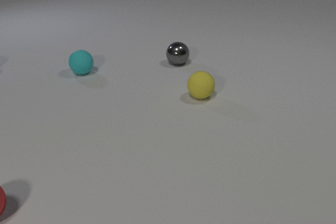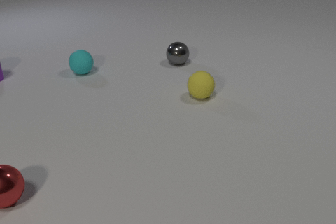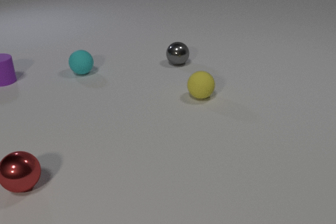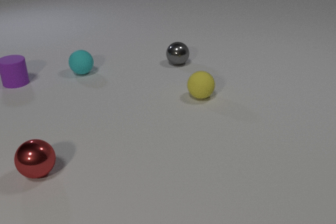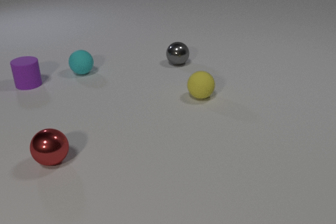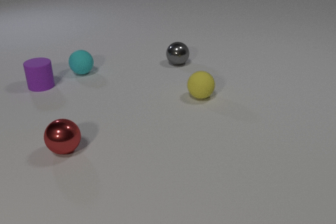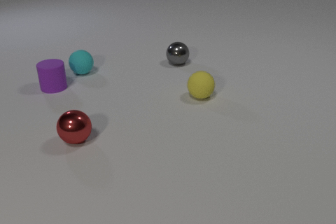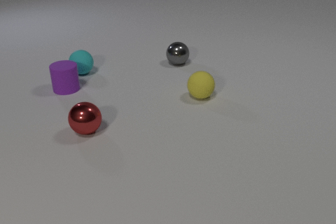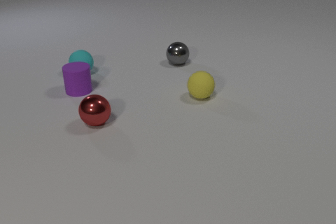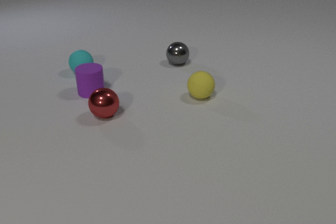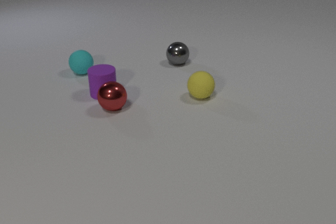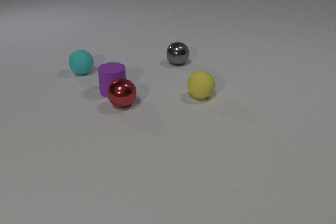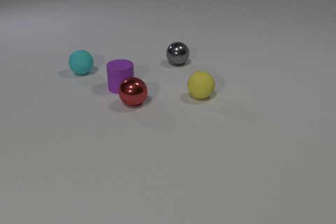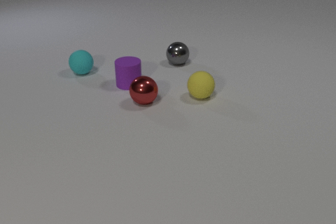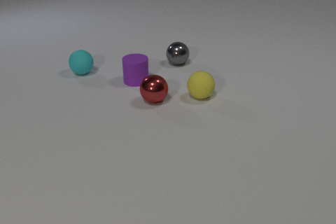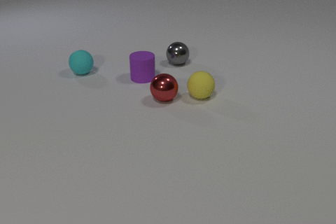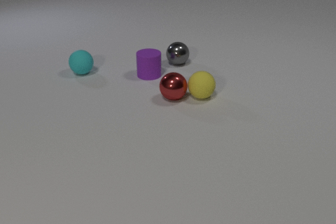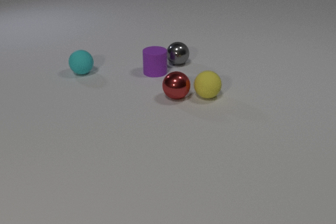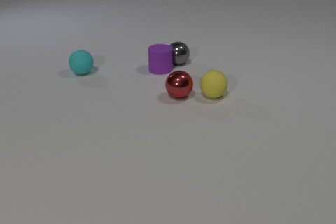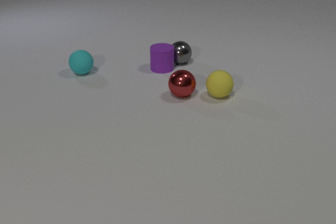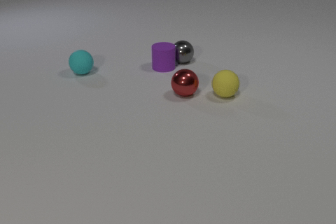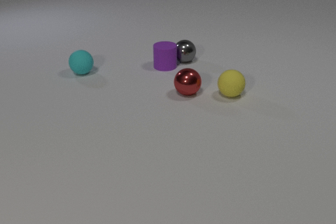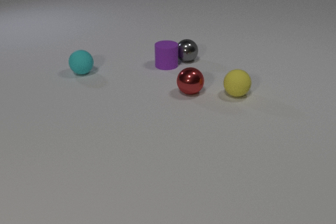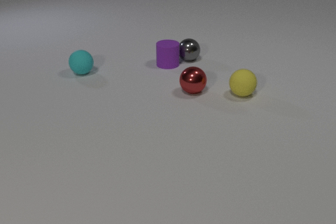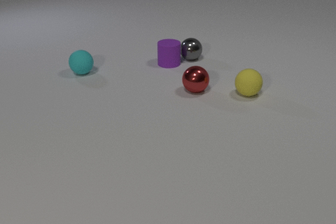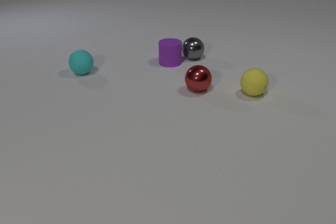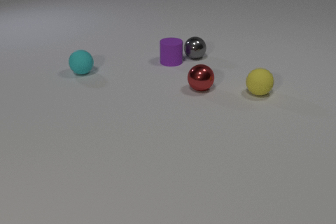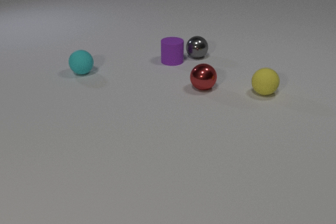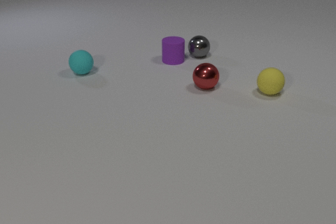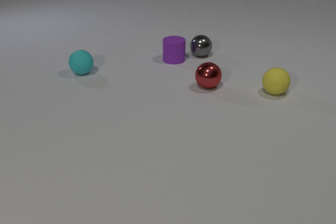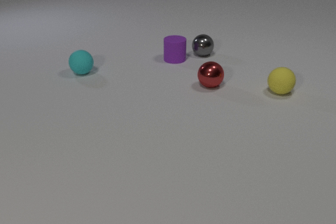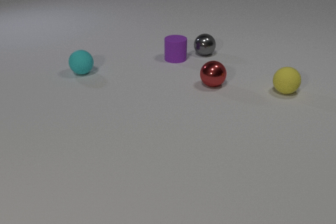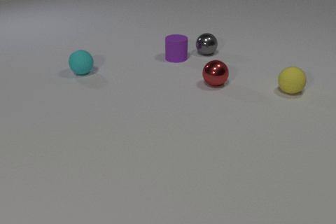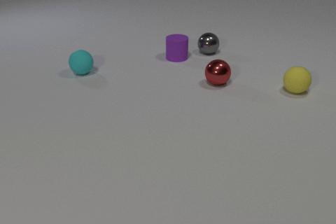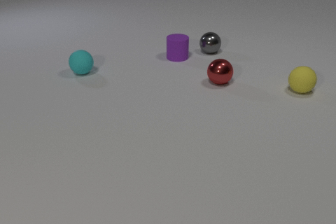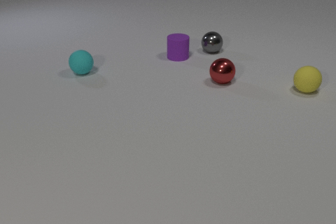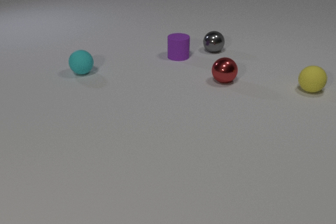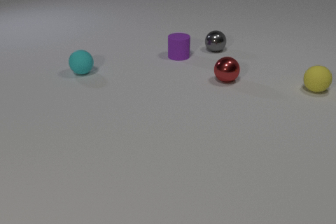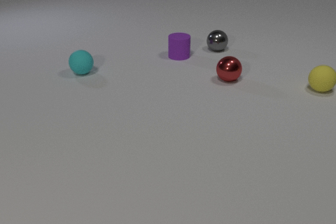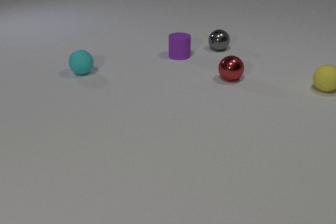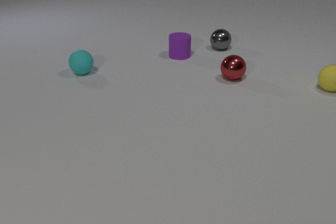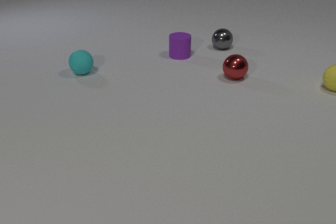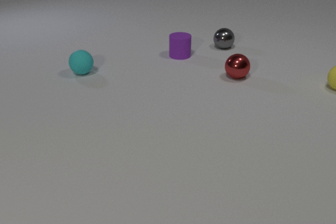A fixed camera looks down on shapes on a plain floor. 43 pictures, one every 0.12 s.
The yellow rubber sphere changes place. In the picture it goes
to the right.
The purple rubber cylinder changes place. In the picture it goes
to the right.
0.00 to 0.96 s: The purple rubber cylinder comes in at the left edge, slides to the right and toward the camera. The red metal sphere rolls away from the camera and to the right.
0.96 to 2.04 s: The purple rubber cylinder slides to the right and away from the camera. The red metal sphere rolls to the right and away from the camera. The yellow rubber sphere rolls to the right. The purple rubber cylinder and the red metal sphere collide. The red metal sphere and the yellow rubber sphere collide.
2.04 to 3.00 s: The purple rubber cylinder slides away from the camera and to the right. The red metal sphere rolls to the right and away from the camera. The gray metal sphere rolls to the right and away from the camera. The yellow rubber sphere rolls to the right. The purple rubber cylinder and the gray metal sphere collide.
3.00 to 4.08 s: The purple rubber cylinder slides away from the camera and to the right. The red metal sphere rolls to the right and away from the camera. The gray metal sphere rolls away from the camera and to the right. The yellow rubber sphere rolls to the right and away from the camera.
4.08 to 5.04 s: The purple rubber cylinder slides away from the camera. The red metal sphere rolls to the right and away from the camera. The gray metal sphere rolls away from the camera and to the right. The yellow rubber sphere rolls to the right and away from the camera.
How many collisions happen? 3.
How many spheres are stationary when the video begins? 3.
What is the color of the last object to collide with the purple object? gray.
